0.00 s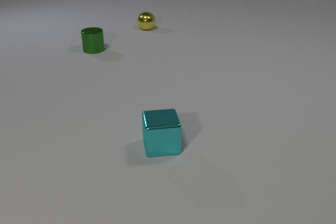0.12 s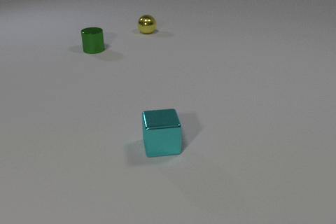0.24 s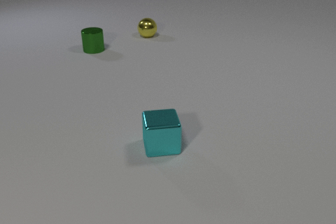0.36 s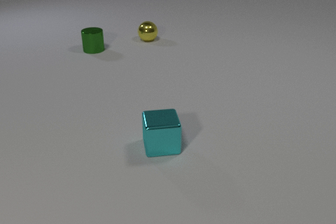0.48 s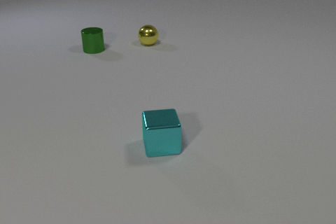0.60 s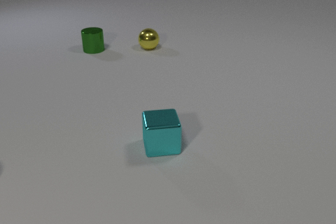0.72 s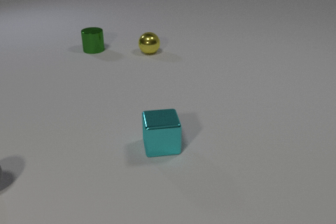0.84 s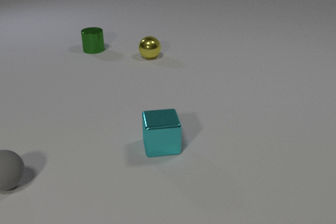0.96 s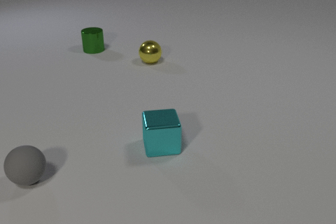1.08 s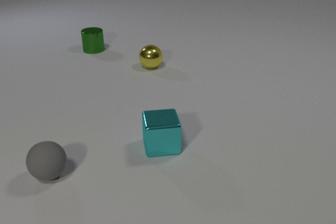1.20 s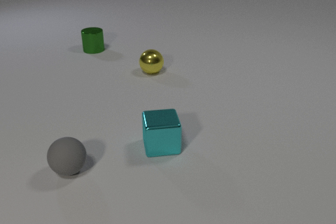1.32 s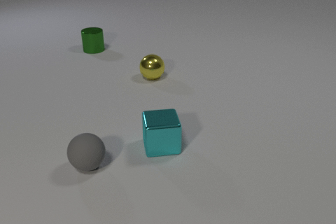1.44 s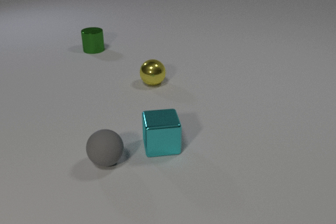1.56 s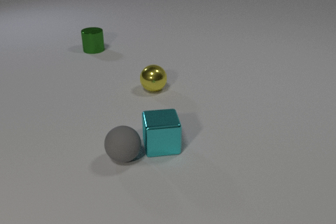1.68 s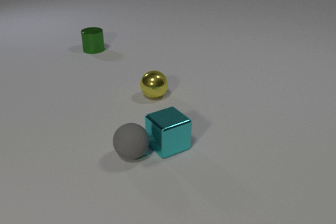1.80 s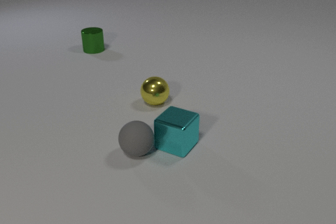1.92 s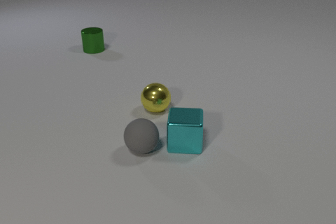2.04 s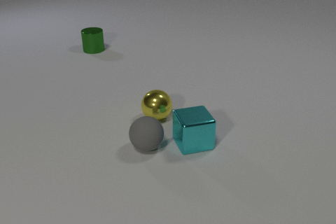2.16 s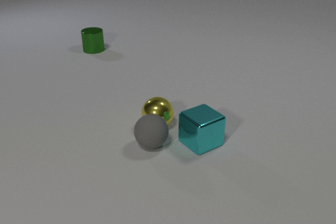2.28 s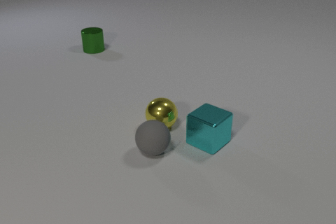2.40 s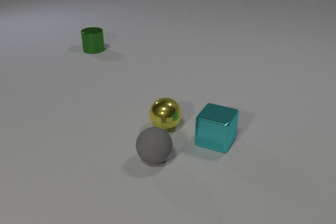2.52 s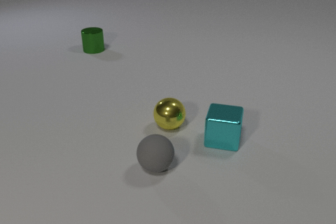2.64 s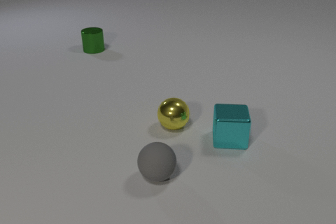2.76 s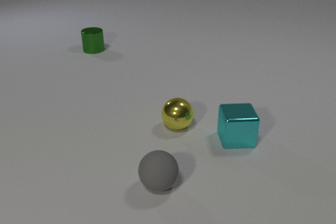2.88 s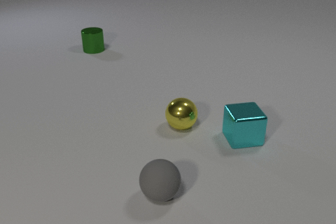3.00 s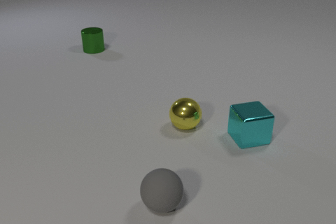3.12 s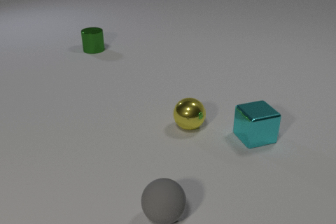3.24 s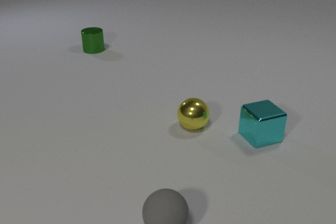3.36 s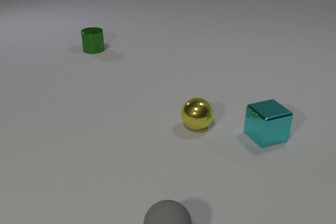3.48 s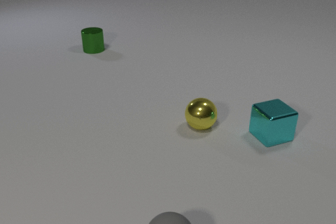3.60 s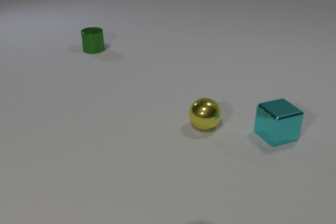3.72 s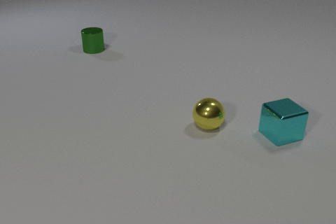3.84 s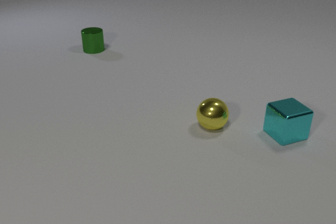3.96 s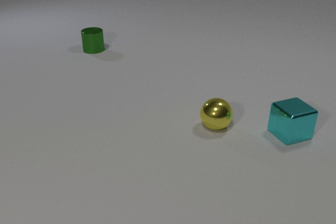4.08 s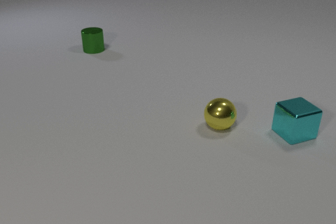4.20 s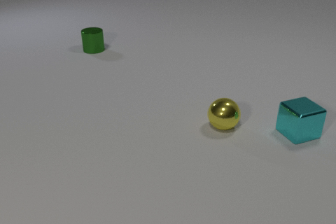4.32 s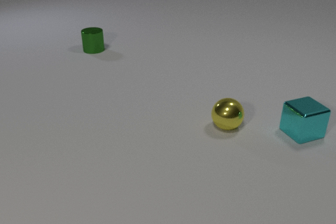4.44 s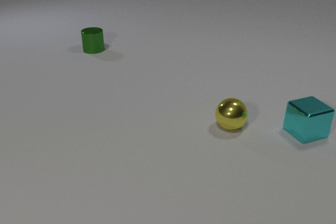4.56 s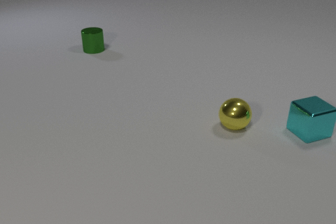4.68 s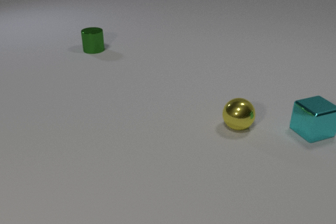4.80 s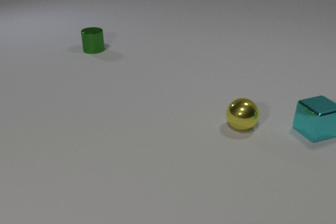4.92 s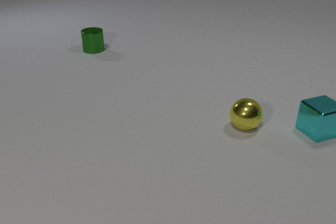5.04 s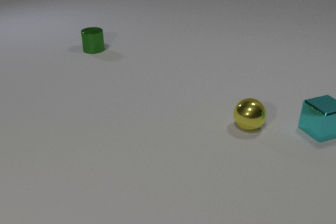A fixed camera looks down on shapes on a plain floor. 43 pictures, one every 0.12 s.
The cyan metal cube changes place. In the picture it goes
to the right.
The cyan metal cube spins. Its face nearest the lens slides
to the right.
0.00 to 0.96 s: The gray rubber sphere comes in at the left edge, rolls to the right. The yellow metal sphere rolls toward the camera.
0.96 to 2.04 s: The gray rubber sphere rolls to the right. The cyan metal cube slides to the right, spins so that its near face slides to the right, counterclockwise seen from above. The yellow metal sphere rolls toward the camera. The gray rubber sphere and the cyan metal cube collide.
2.04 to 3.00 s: The gray rubber sphere rolls toward the camera. The cyan metal cube slides to the right, spins so that its near face slides to the right, counterclockwise seen from above. The yellow metal sphere rolls to the right and toward the camera. The gray rubber sphere and the yellow metal sphere collide.
3.00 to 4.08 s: The gray rubber sphere rolls toward the camera, leaves at the bottom edge. The cyan metal cube slides to the right and away from the camera. The yellow metal sphere rolls to the right.
4.08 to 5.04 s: The cyan metal cube slides to the right and away from the camera. The yellow metal sphere rolls to the right.
What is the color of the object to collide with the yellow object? gray.
Are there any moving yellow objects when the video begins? yes.
What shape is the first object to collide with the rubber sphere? cube.
